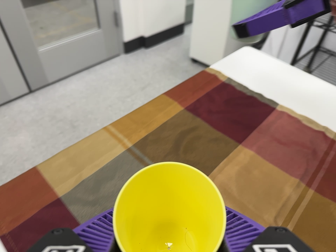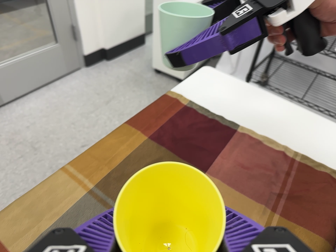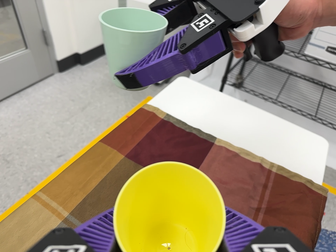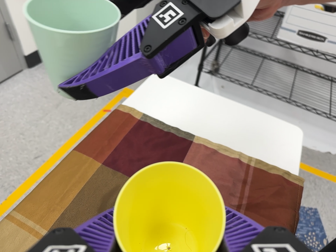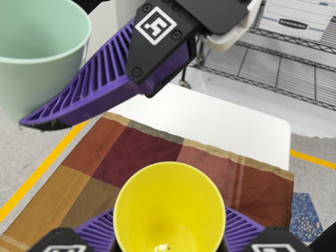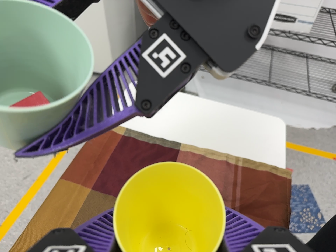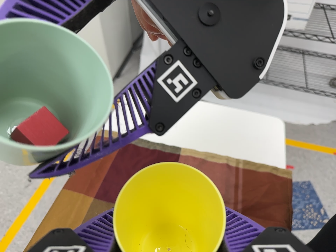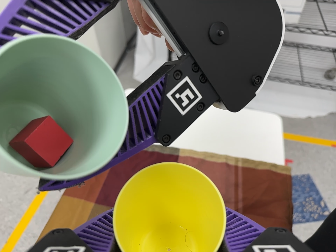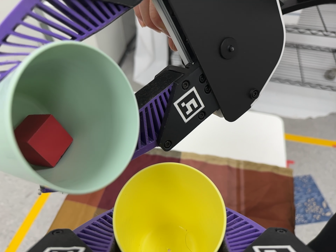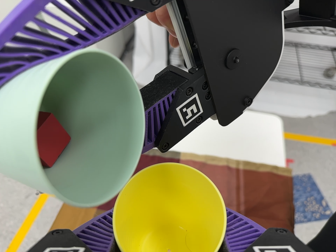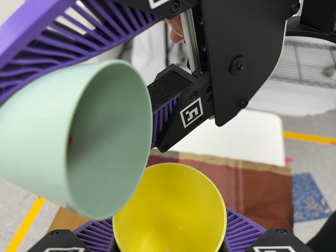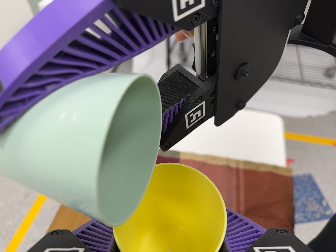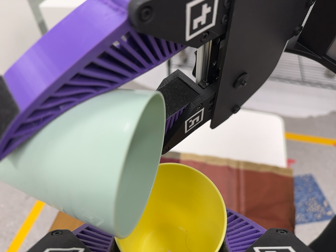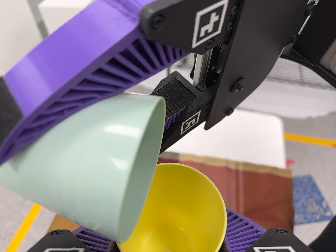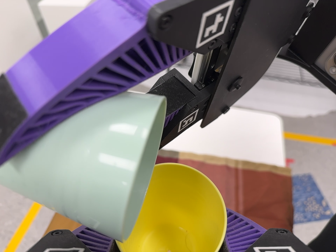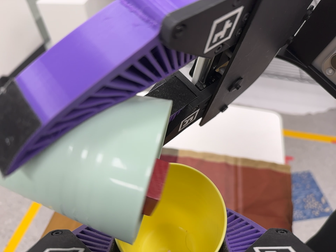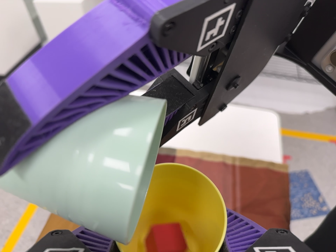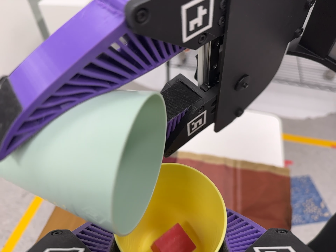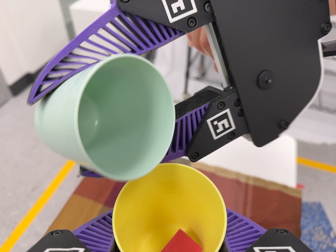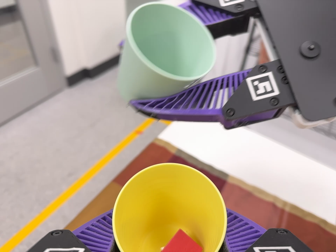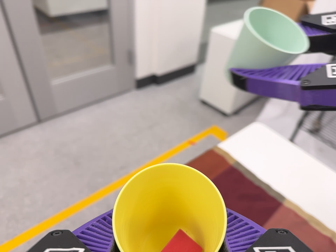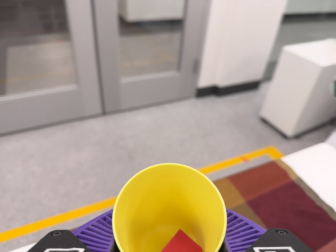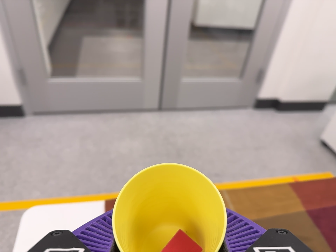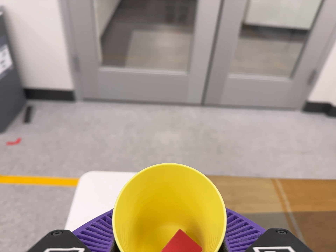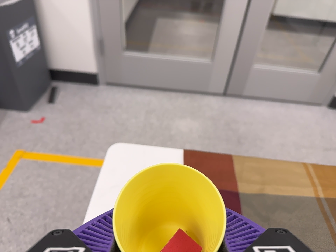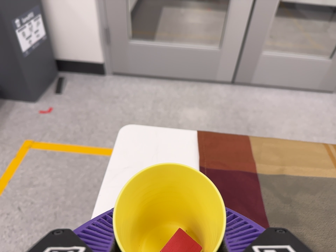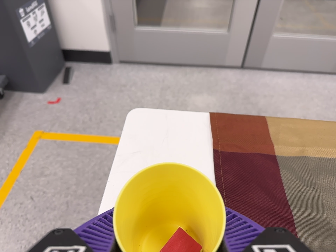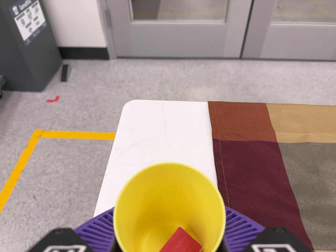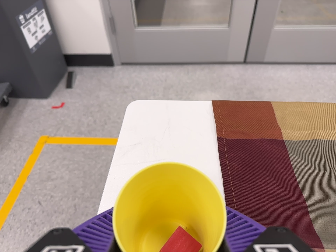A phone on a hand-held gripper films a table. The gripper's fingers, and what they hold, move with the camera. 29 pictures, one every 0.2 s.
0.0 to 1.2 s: The camera pans to its right by about 20 degrees. It travels toward the top of its view, about 16 cm, so close, fixed things drift downward. It rolls about its line of sight by about 20 degrees, and the scene rotates counterclockwise.
1.2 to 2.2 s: The camera shifts only a little, or ends up much as it began.
2.2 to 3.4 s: The camera keeps its place and its aim.
3.4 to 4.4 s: The scene slides to the right, as the camera pans about 45 degrees to its left. It travels to its left, toward the bottom of its view and backward, about 18 cm, so close, fixed things drift to the right. Its aim tips toward the top of its view by about 15 degrees. It rolls about its line of sight by about 50 degrees, and the scene rotates clockwise.
4.4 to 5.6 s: The scene slides to the right, as the camera pans about 15 degrees to its left. It travels toward the bottom of its view, forward and to its left, about 14 cm, so close, fixed things drift upward.
The film runs forward here.
